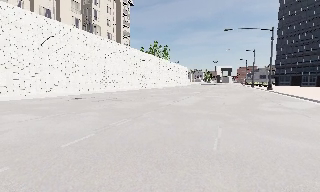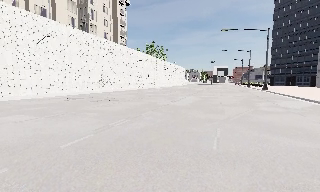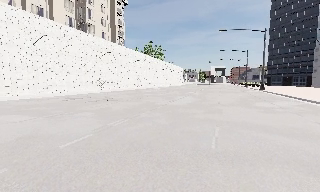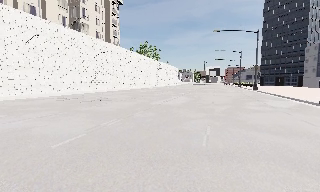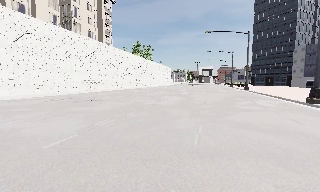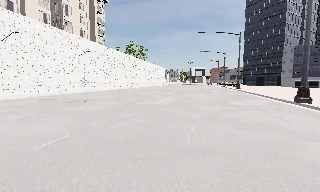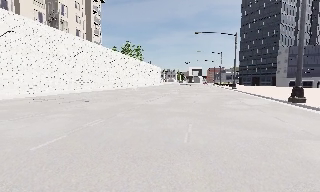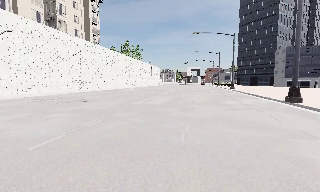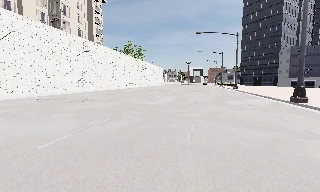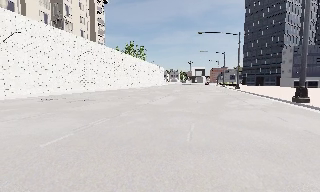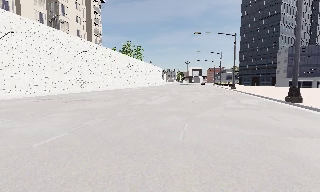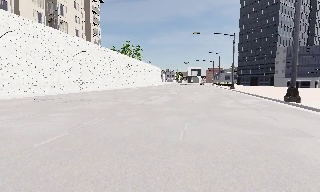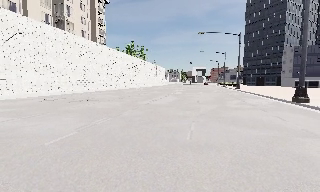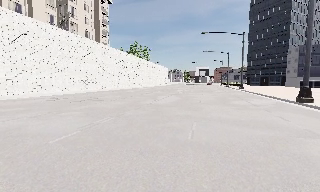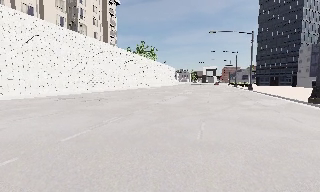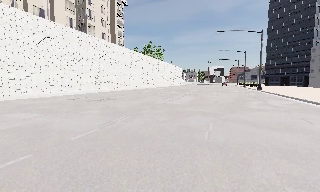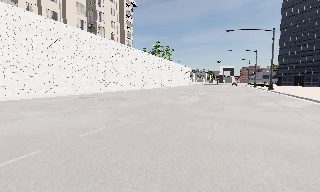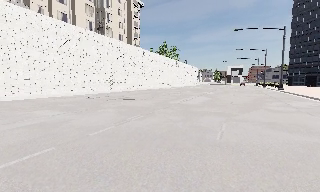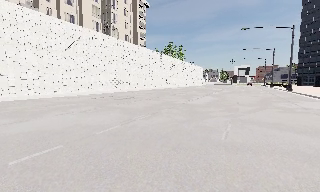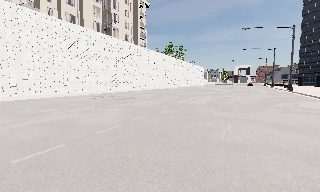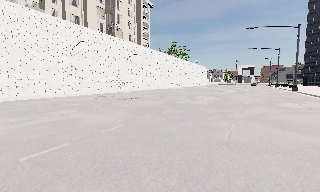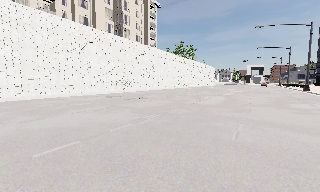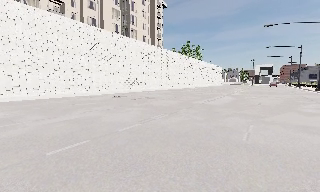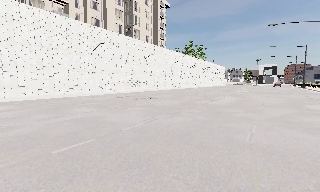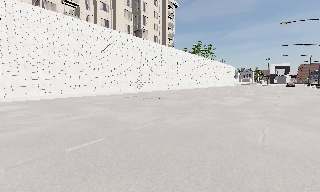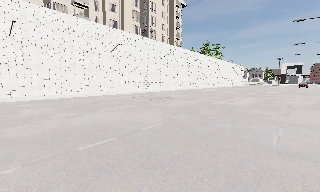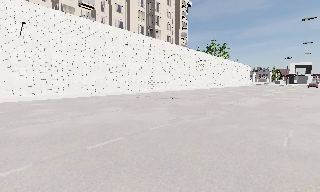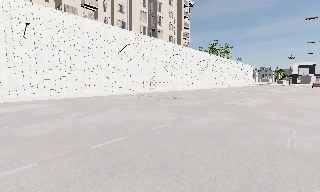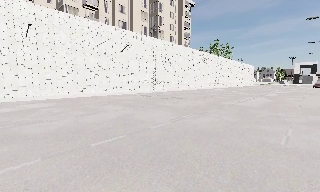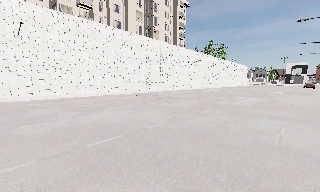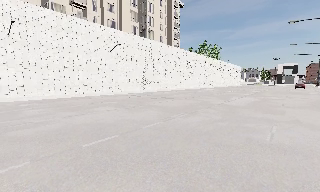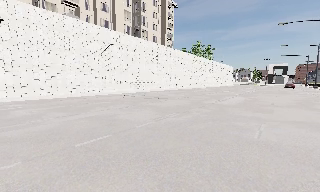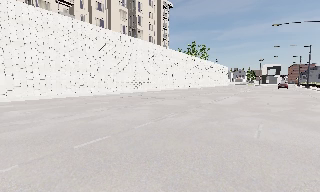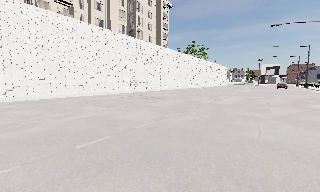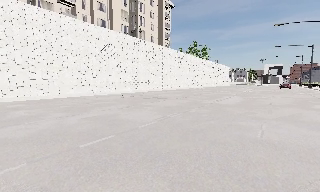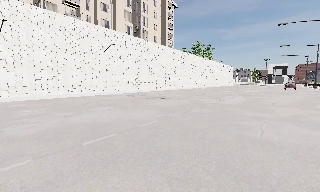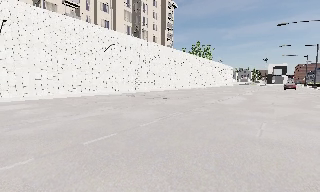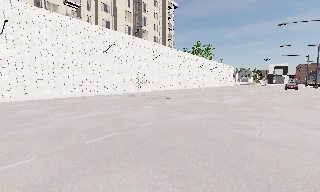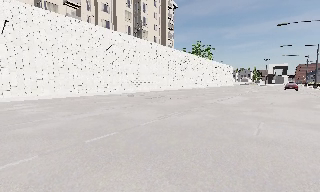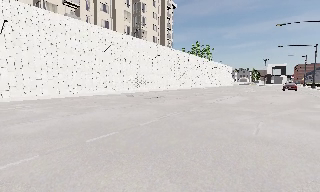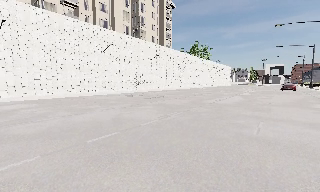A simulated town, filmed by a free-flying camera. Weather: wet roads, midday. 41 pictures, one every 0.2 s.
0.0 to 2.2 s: The camera shifts only a little, or ends up much as it began.
2.2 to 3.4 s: The scene slides to the right, as the camera pans about 15 degrees to its left.
3.4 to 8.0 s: The camera pans to its left, which is counterclockwise from overhead, by about 10 degrees. It travels backward and to its left, about 1 m, so what stands in front gets smaller.
The film runs backward here.
